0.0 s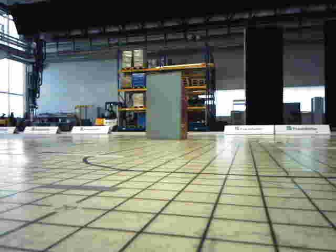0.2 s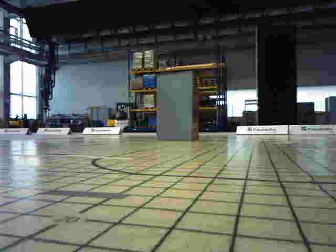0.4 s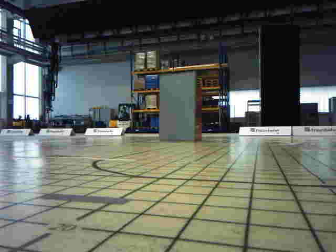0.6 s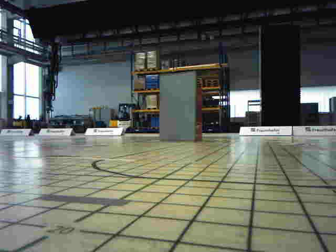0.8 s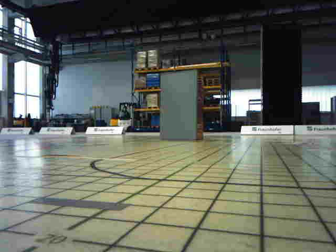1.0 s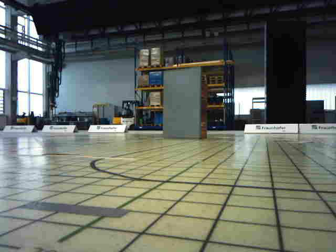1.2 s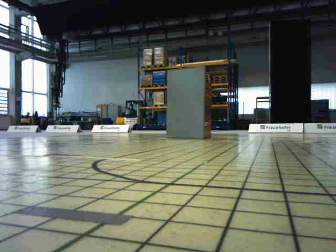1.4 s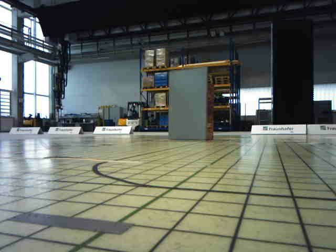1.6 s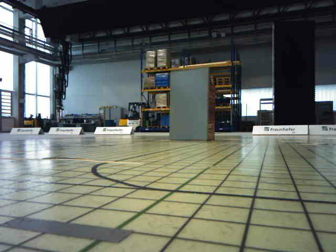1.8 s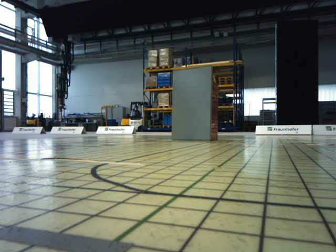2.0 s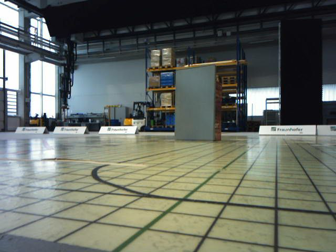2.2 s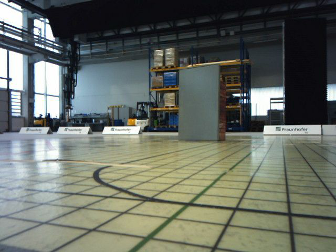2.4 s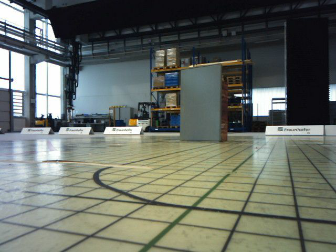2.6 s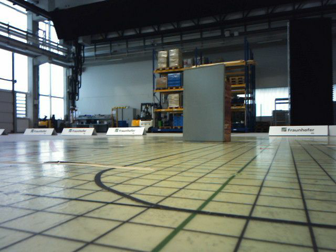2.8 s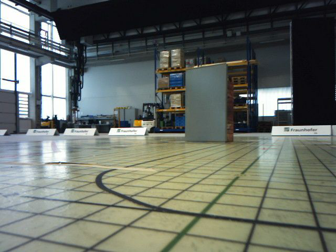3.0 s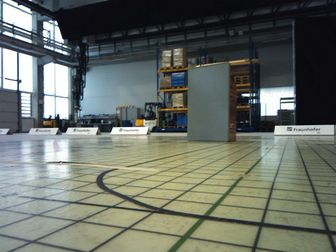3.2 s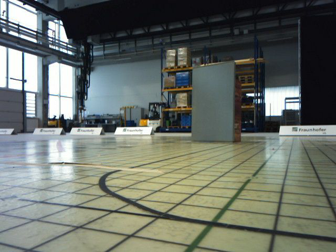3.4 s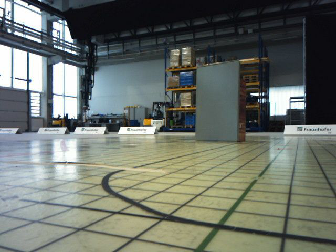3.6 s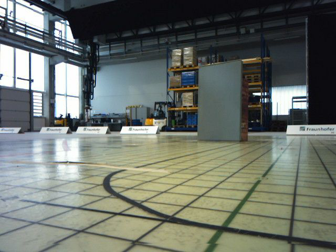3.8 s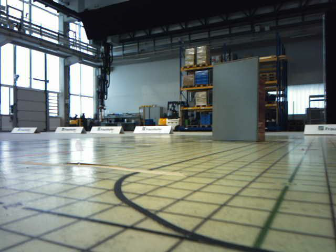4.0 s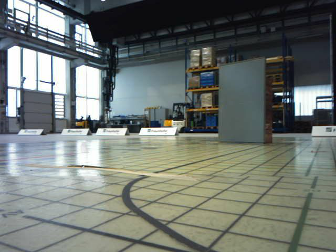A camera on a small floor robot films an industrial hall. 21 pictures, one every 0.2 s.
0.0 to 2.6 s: The camera travels forward, about 0.5 m, so what stands in front looms larger.
2.6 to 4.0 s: The scene slides to the right, as the camera pans about 10 degrees to its left. It travels forward, about 0.3 m, so what stands in front looms larger.
The film runs forward here.
